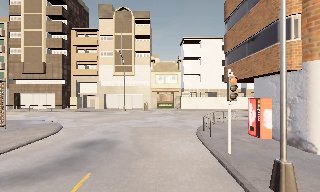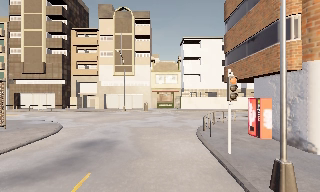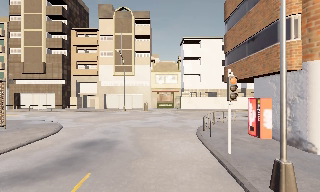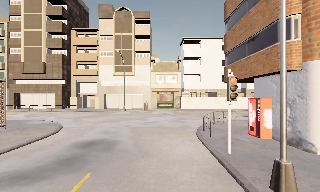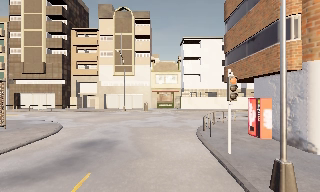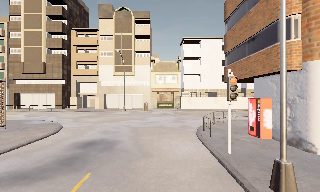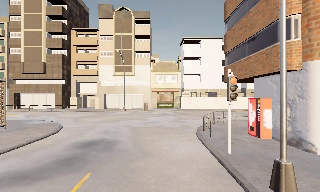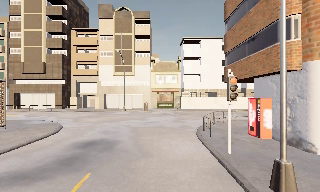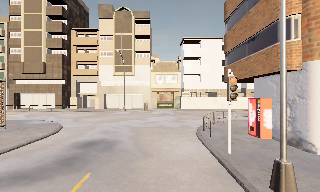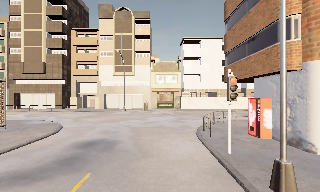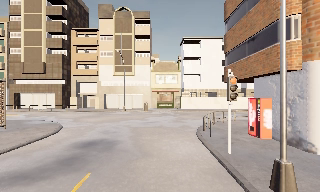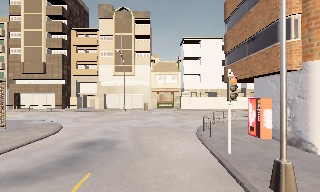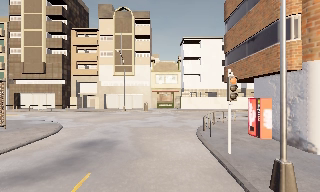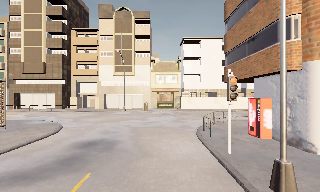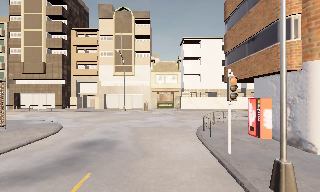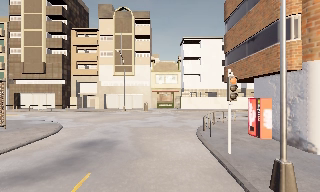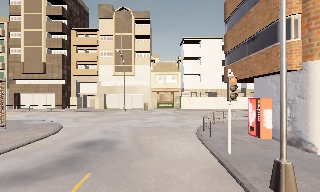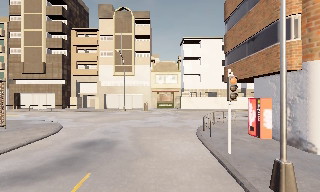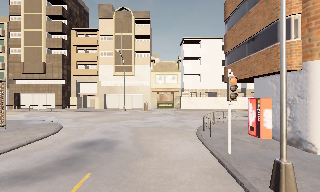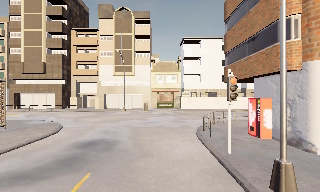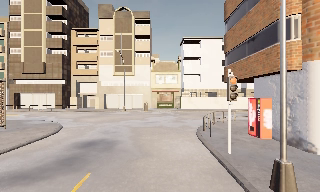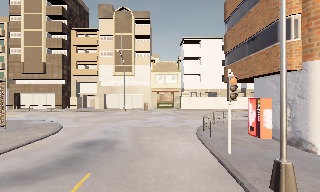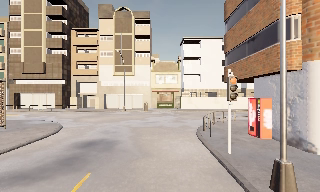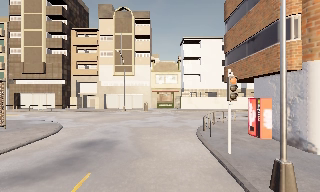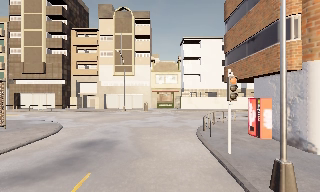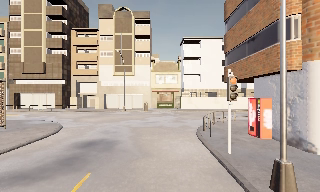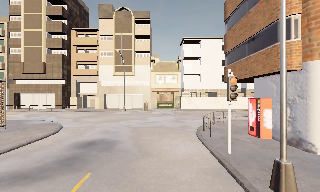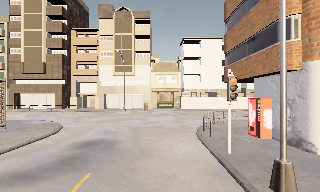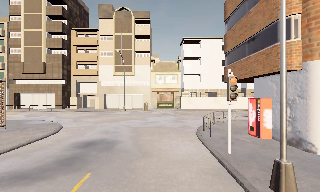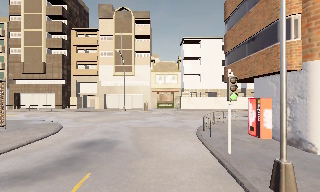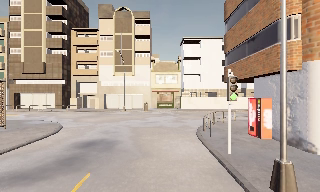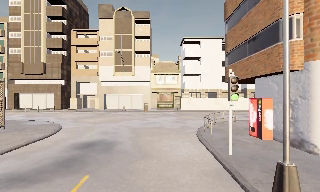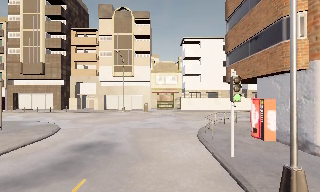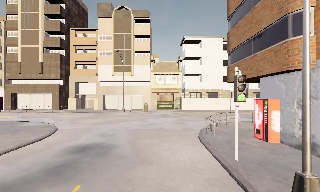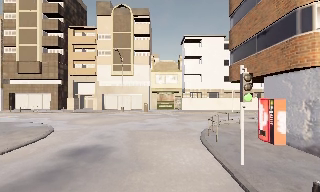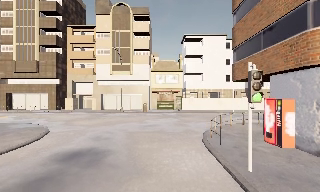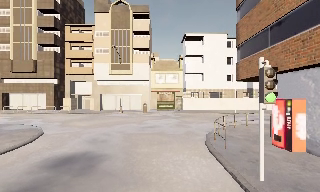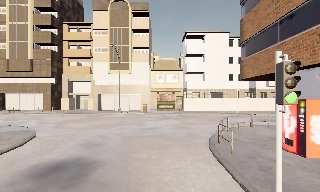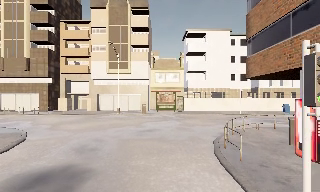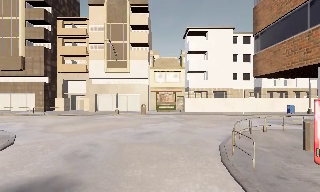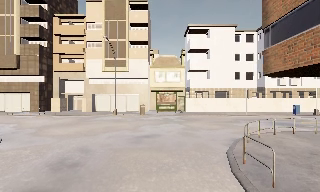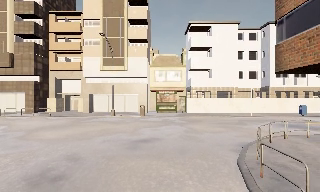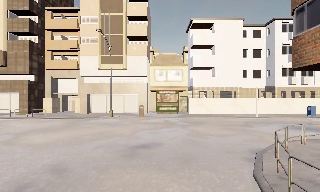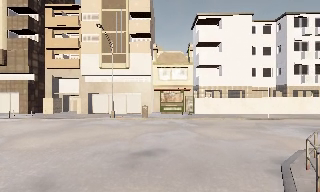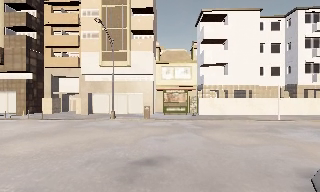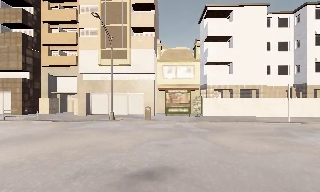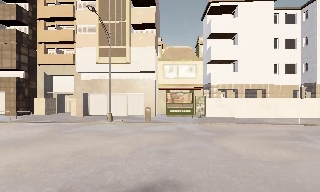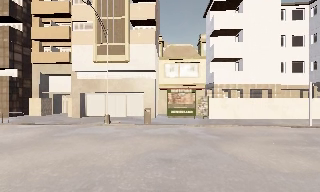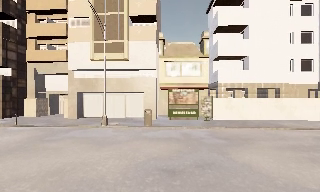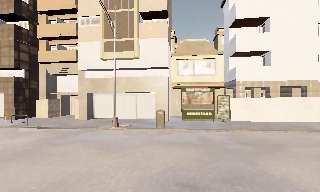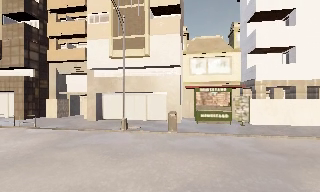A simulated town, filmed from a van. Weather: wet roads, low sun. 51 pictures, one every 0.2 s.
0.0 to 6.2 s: The camera keeps its place and its aim.
6.2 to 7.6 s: The camera travels forward, about 3 m, so what stands in front looms larger. It gains speed.
7.6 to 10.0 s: The camera swings to its left by about 10 degrees, and the scene slides to the right. It travels forward, about 10 m, so what stands in front looms larger.
The film runs forward here.
